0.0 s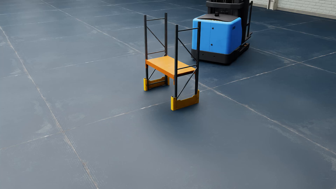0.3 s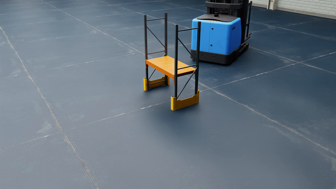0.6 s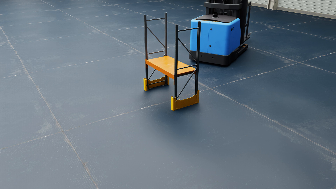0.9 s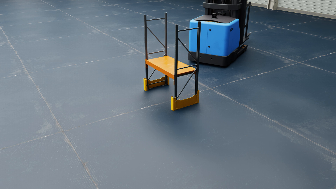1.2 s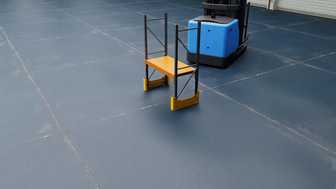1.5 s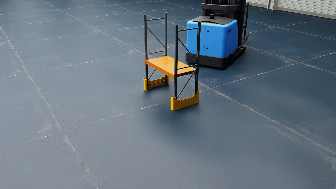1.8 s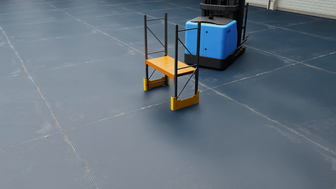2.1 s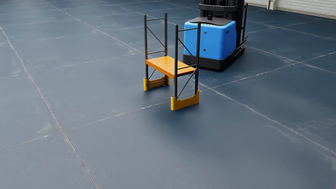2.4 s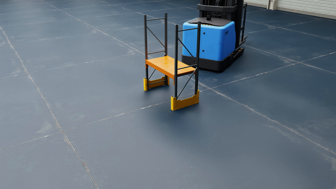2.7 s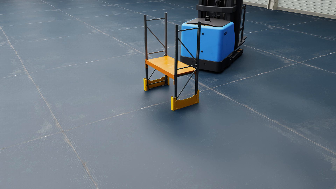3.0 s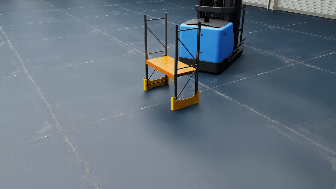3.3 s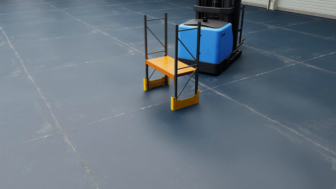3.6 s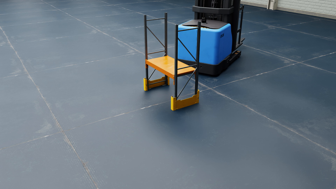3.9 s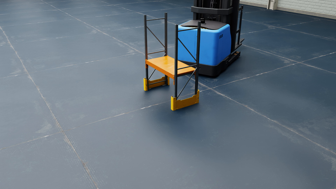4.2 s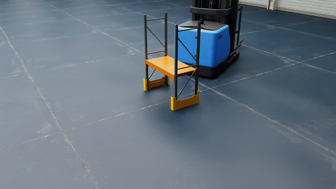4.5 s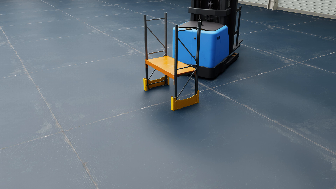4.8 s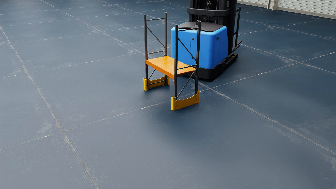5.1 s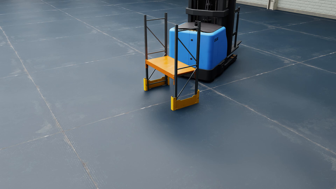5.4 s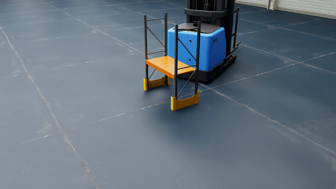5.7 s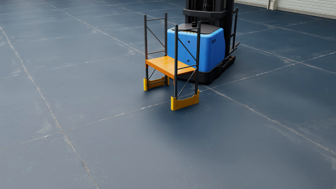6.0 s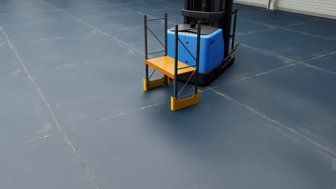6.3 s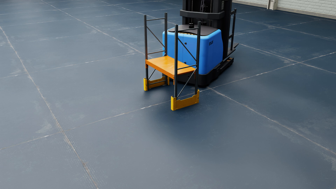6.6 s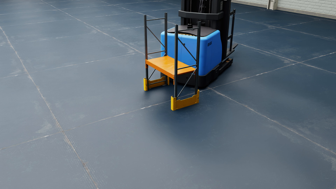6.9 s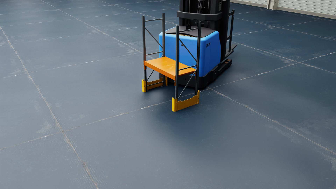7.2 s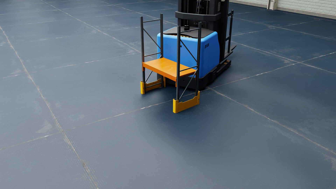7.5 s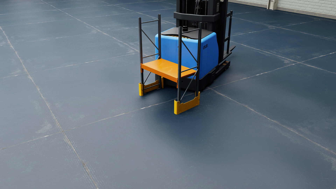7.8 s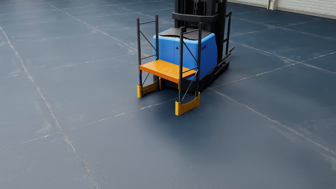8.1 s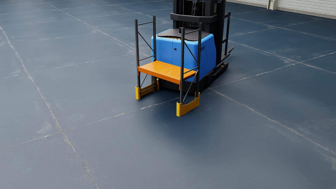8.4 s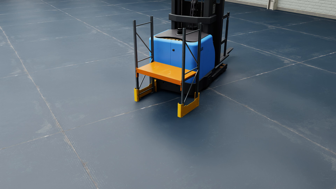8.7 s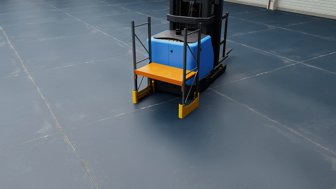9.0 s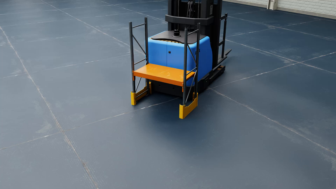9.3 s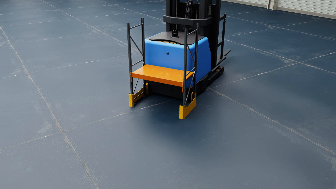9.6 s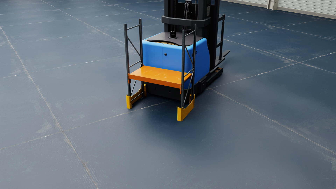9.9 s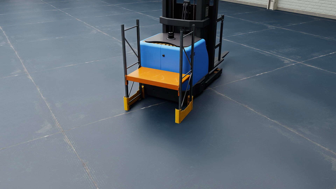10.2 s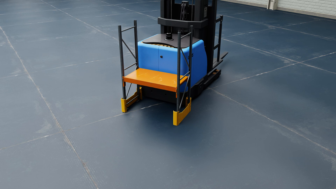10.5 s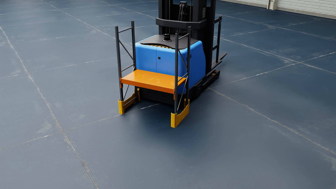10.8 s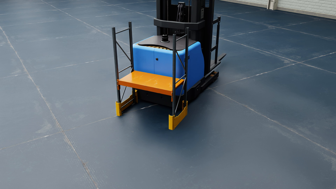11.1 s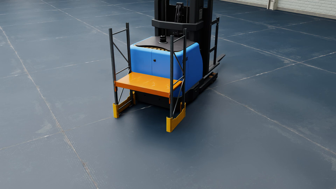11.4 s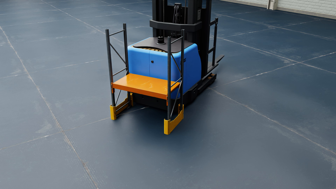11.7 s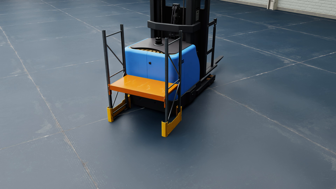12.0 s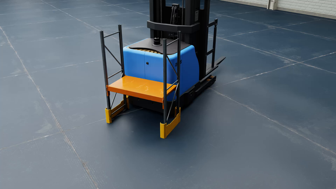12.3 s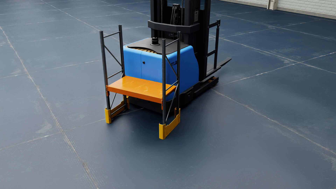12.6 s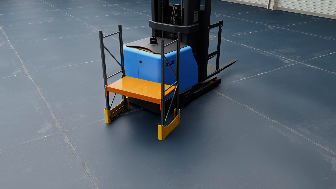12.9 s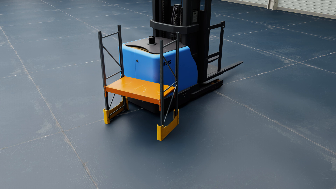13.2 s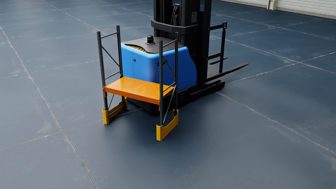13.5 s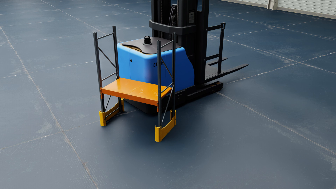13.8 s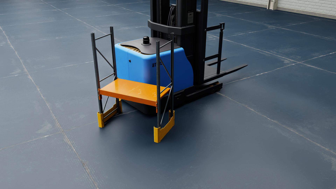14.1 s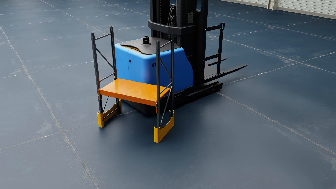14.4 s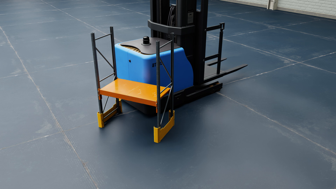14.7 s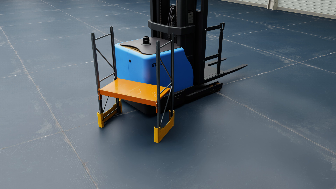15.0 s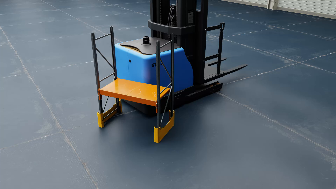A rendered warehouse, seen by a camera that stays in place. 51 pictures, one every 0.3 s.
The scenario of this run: A forklift runs into an object in its way.
